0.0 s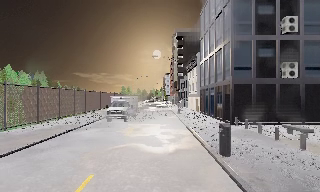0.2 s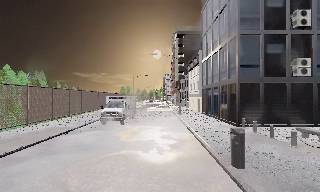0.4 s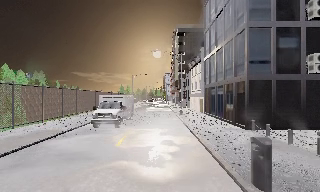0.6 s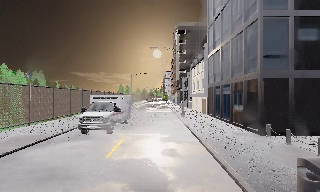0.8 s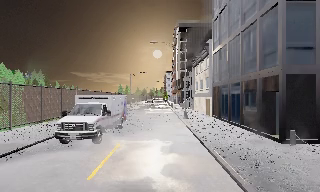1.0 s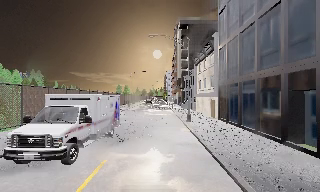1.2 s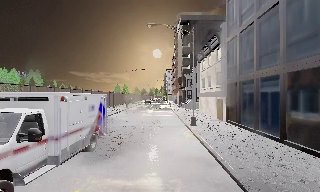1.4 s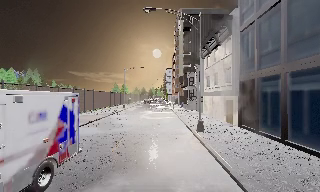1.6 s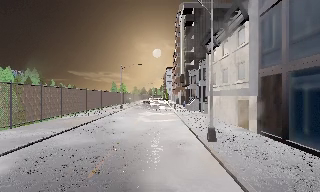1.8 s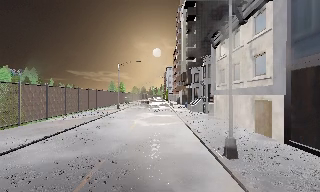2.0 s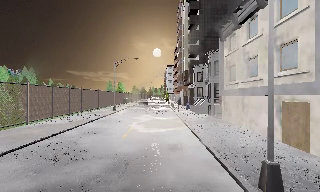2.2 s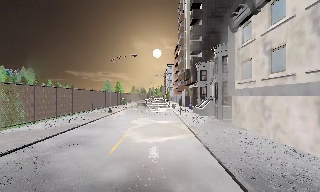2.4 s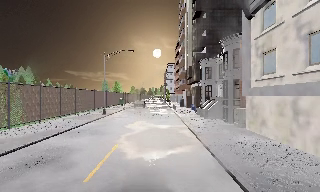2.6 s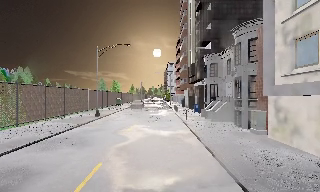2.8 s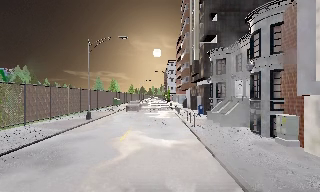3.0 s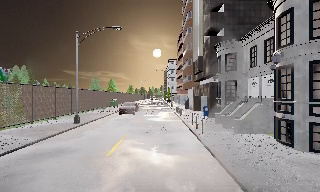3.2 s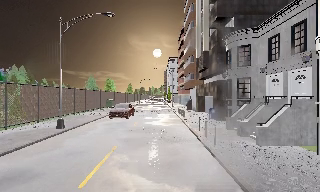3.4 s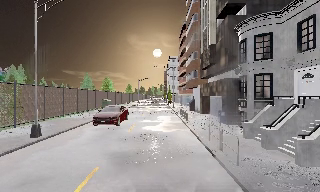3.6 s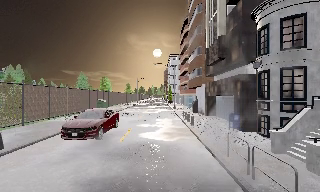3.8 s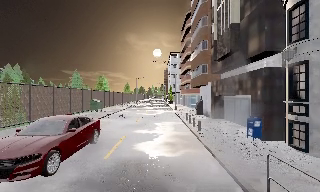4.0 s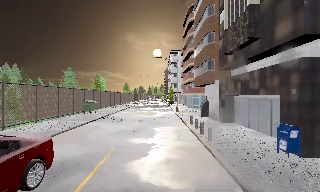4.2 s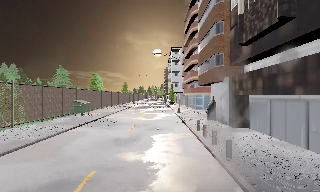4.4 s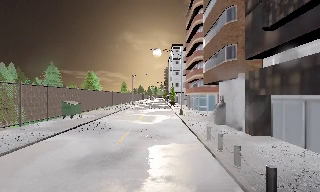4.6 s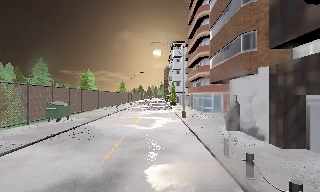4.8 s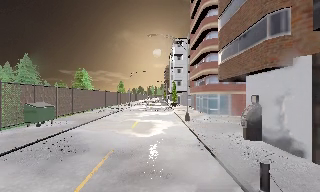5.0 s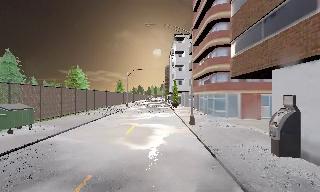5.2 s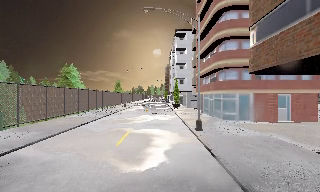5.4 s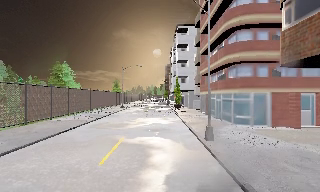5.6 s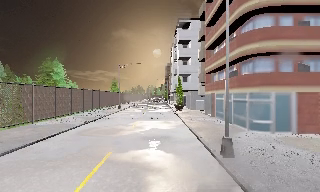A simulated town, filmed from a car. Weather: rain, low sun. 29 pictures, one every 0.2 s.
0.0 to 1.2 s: The camera travels forward, about 9 m, so what stands in front looms larger. It gains speed.
1.2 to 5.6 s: The camera travels forward, about 45 m, so what stands in front looms larger.
The film runs forward here.
